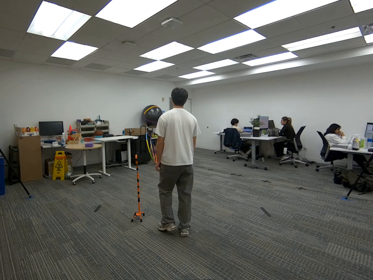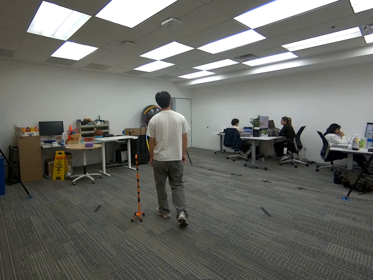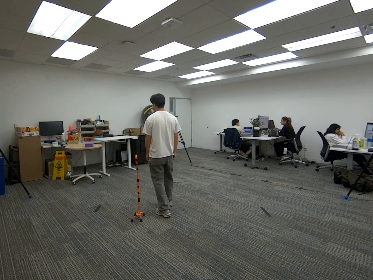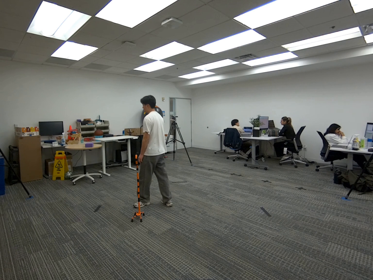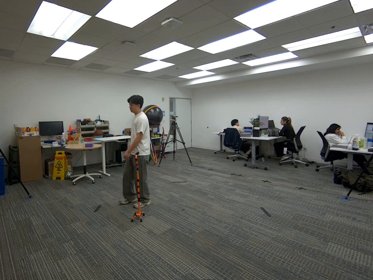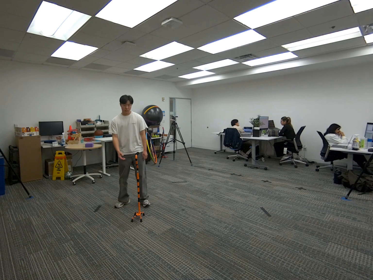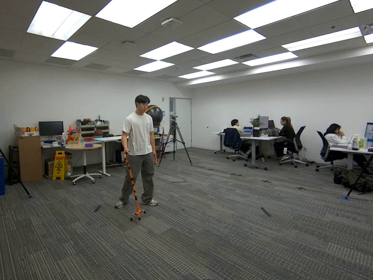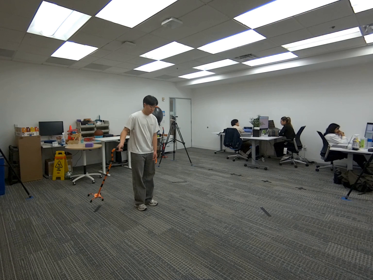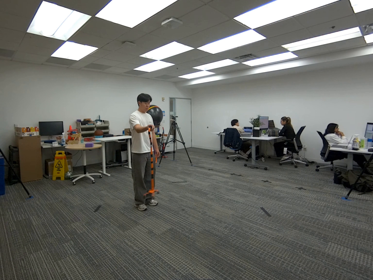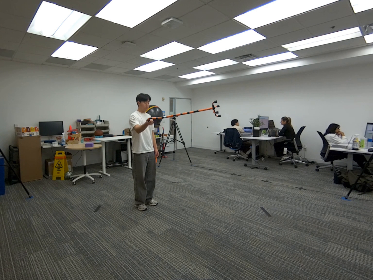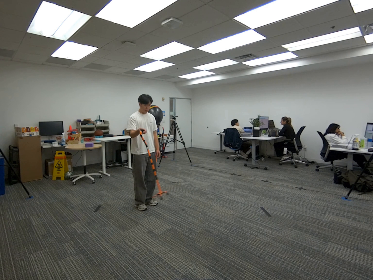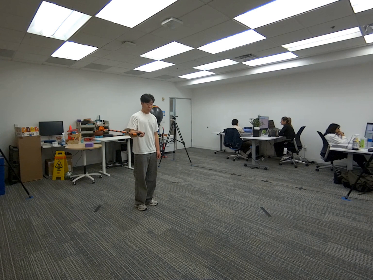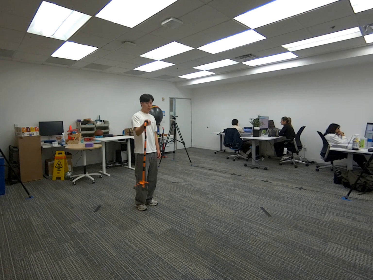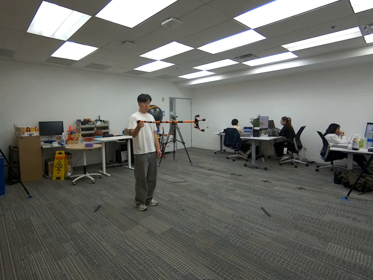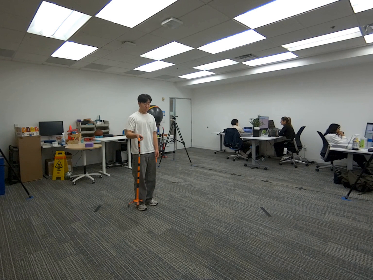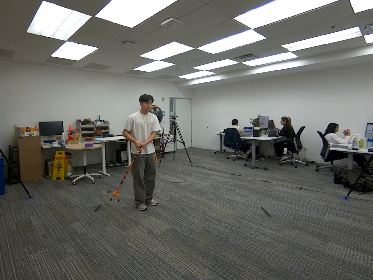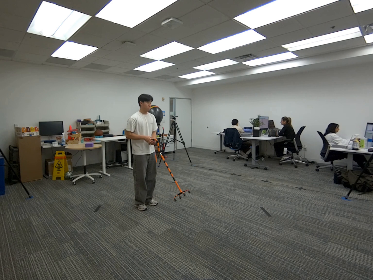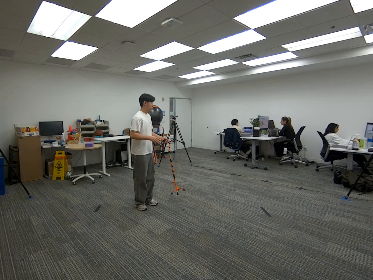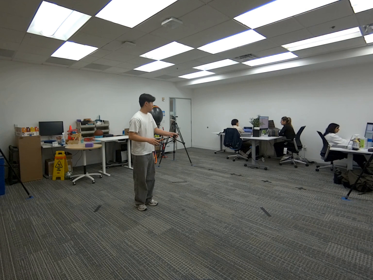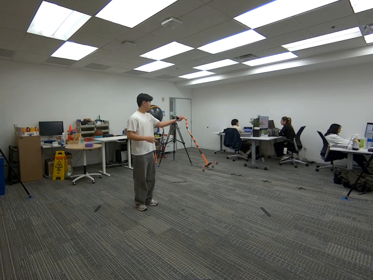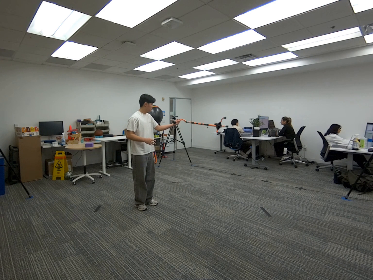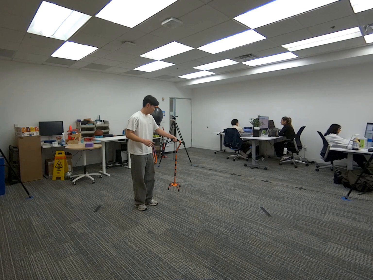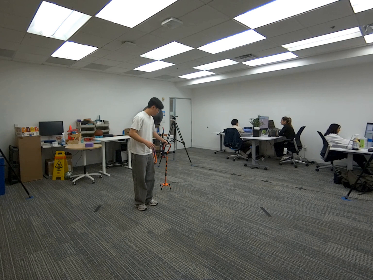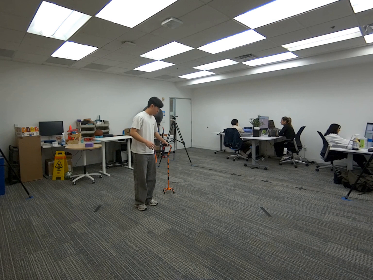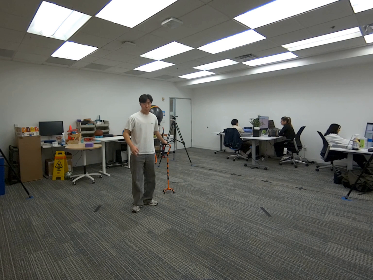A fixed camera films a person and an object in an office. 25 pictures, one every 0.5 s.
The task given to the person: Walk over to the cane on the ground and use your right hand to grasp the cane then swing the cane on your side and then proceed to handover the cane to your left hand and perform a swinging motion. Place on the ground when complete.
